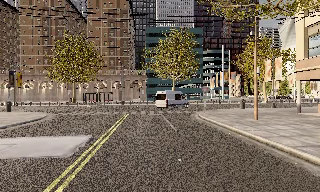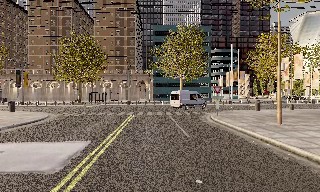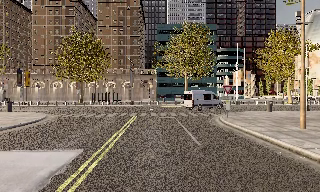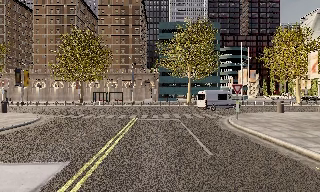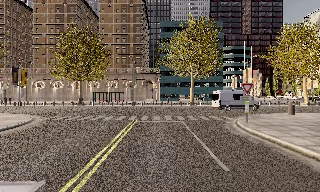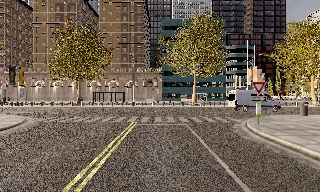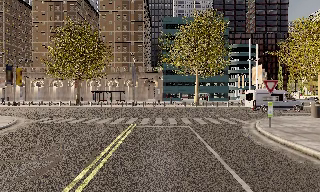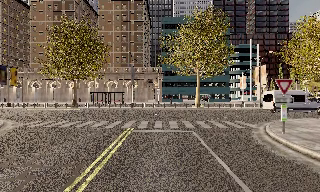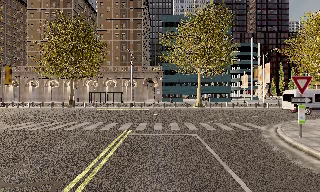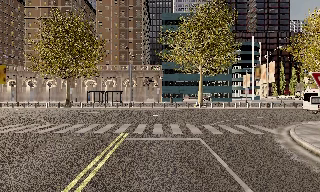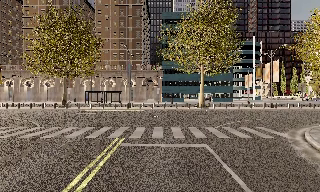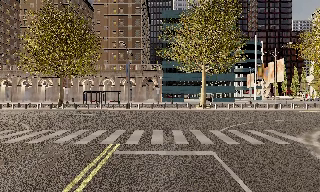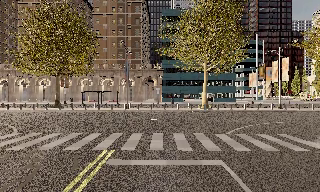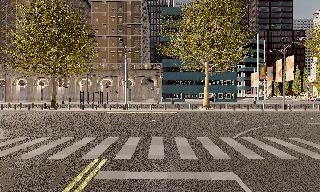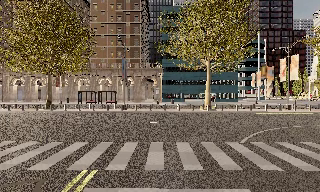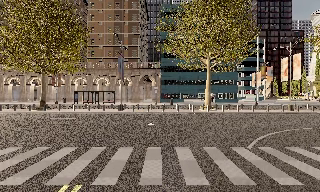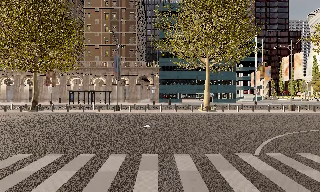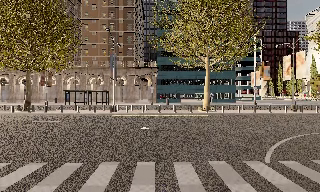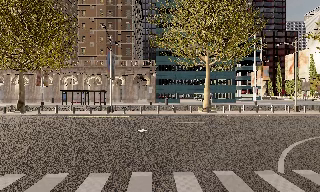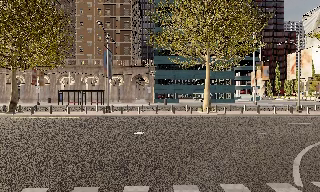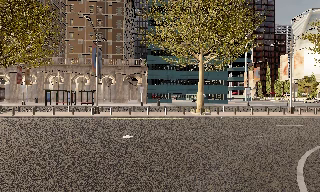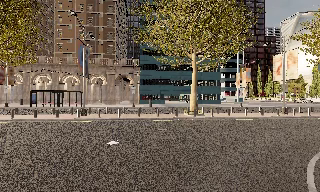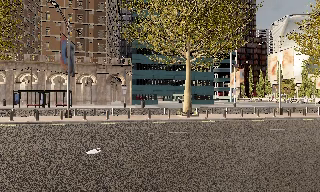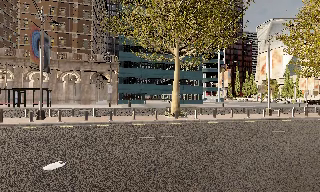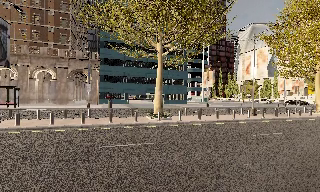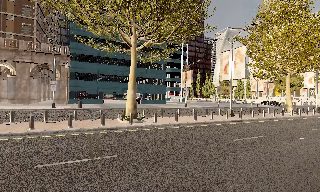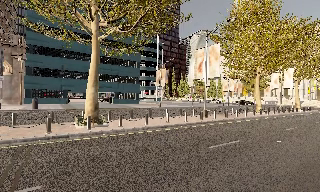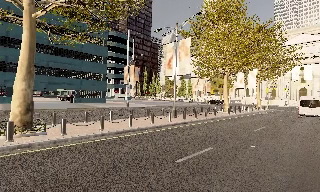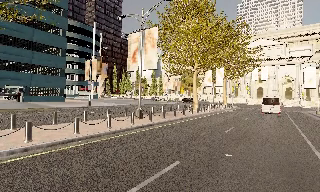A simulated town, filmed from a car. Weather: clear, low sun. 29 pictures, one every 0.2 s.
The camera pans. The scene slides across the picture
to the left.
The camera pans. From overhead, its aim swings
clockwise.
0.0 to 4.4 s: The camera travels forward, about 18 m, so what stands in front looms larger.
4.4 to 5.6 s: The scene slides to the left, as the camera pans about 45 degrees to its right. It travels forward, about 9 m.
The film runs forward here.
